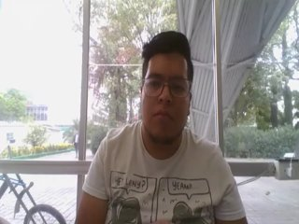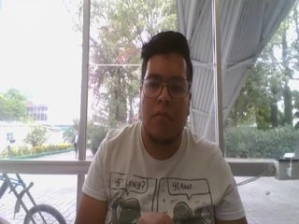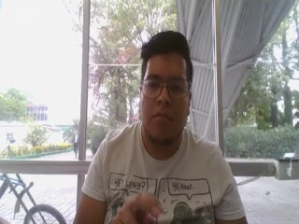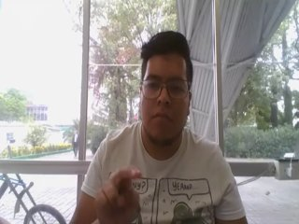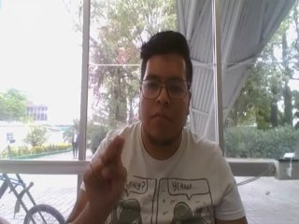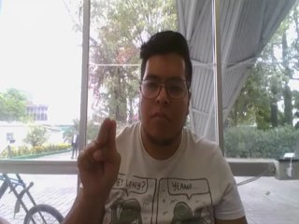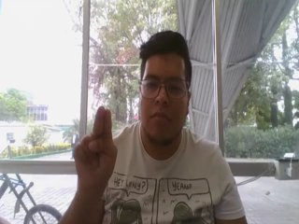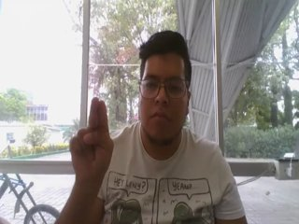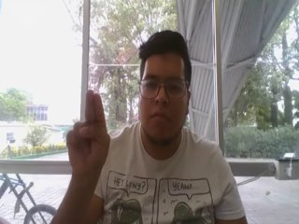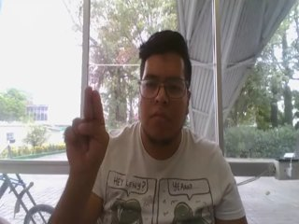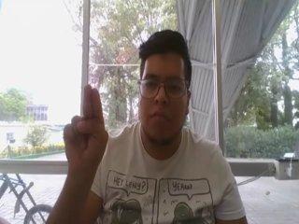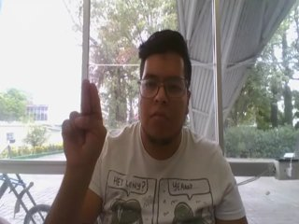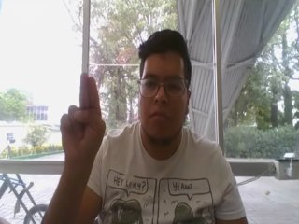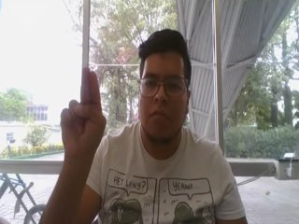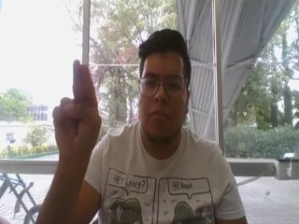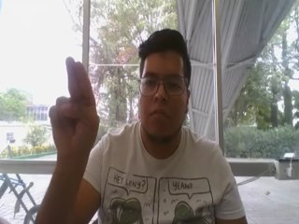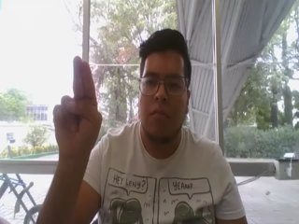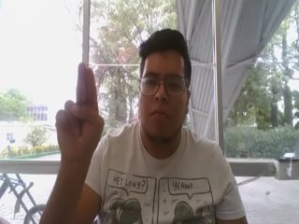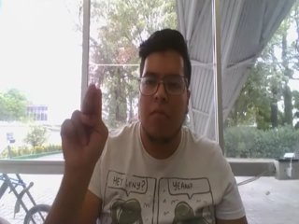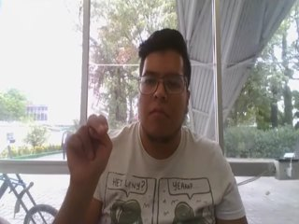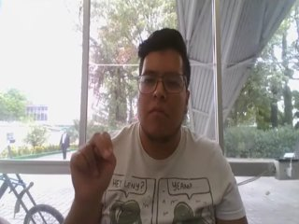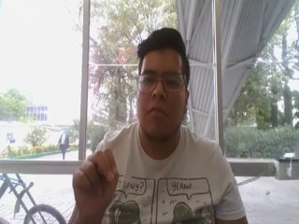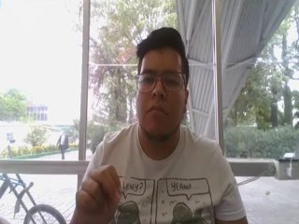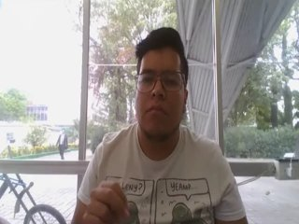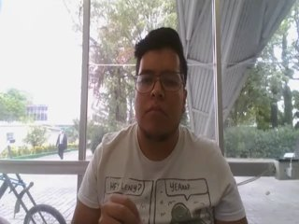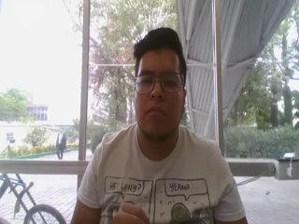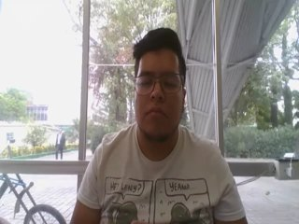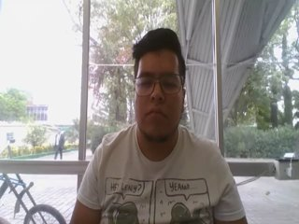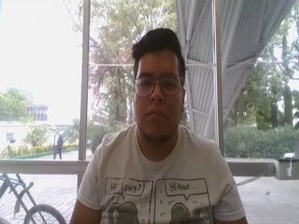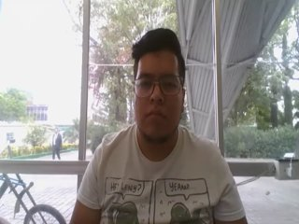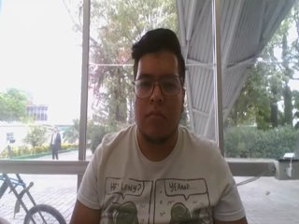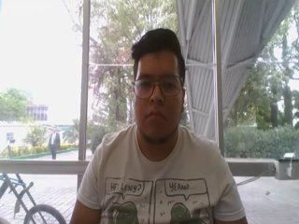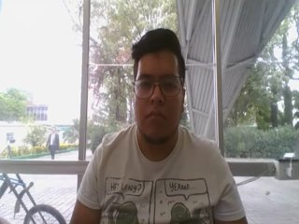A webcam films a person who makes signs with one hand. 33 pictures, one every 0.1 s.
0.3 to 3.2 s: Click with two fingers.
